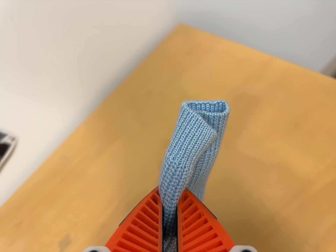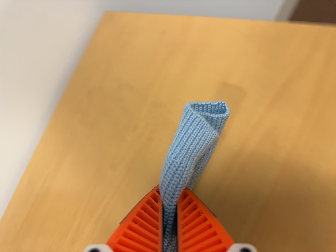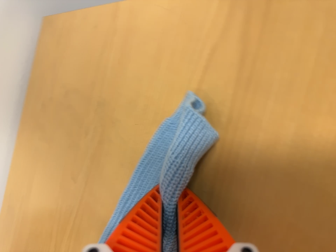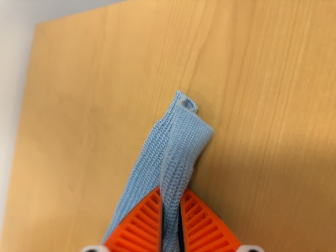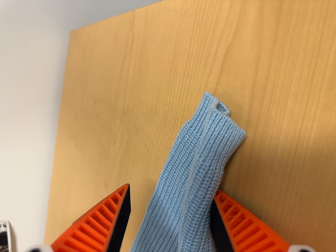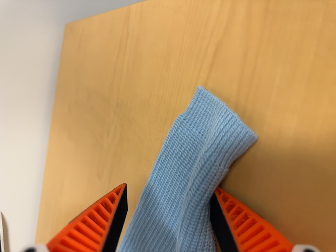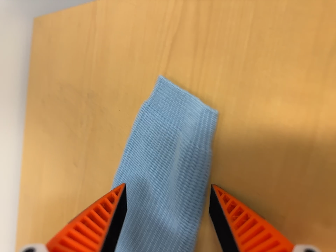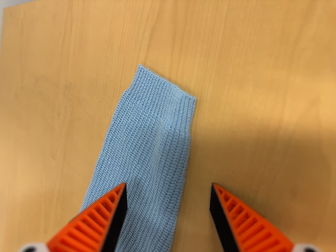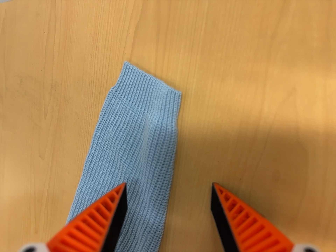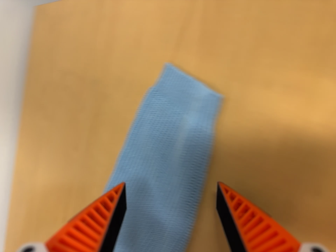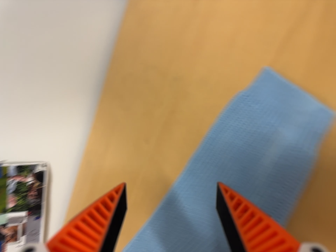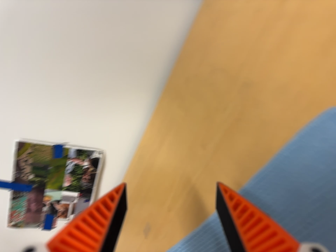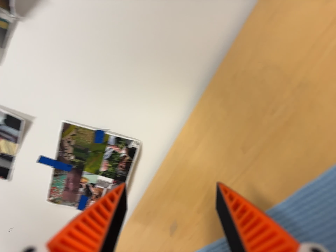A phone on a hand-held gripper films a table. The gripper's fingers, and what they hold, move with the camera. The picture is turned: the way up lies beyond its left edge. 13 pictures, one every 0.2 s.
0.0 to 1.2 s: The camera travels to its right, about 18 cm, so close, fixed things drift to the left. Its aim tips toward the bottom of its view by about 10 degrees, and the scene shifts upward. It rolls about its line of sight by about 35 degrees, and the scene rotates counterclockwise.
1.2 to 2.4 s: The camera pans to its left by about 30 degrees. It travels to its left, about 7 cm, so close, fixed things drift to the right. It rolls about its line of sight by about 25 degrees, and the scene rotates clockwise.
The film runs backward here.
